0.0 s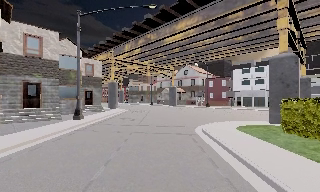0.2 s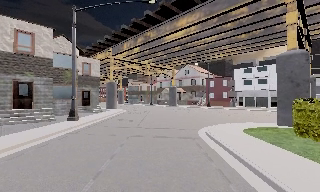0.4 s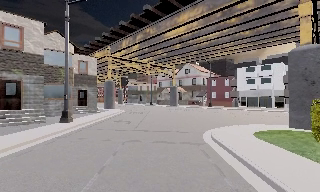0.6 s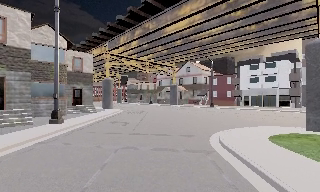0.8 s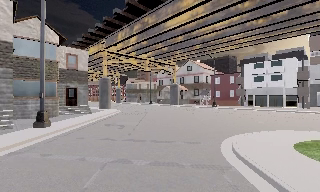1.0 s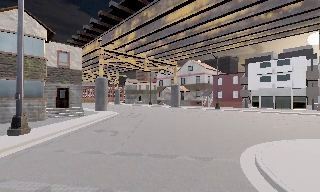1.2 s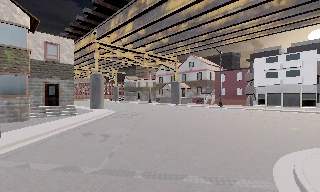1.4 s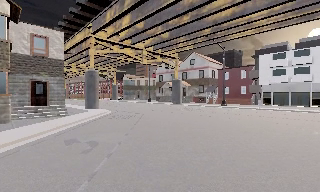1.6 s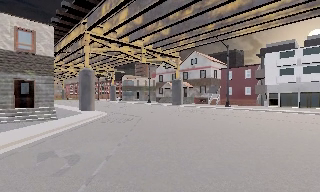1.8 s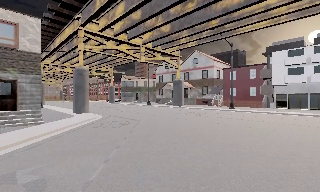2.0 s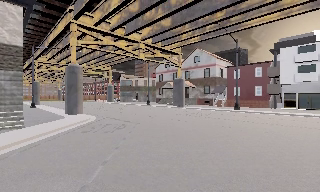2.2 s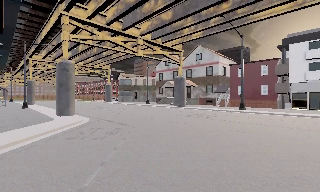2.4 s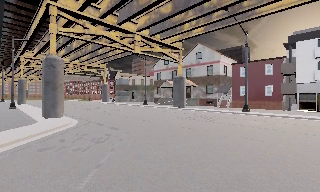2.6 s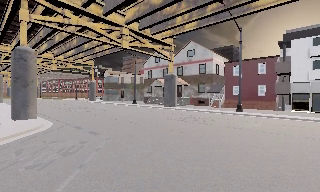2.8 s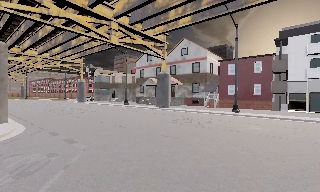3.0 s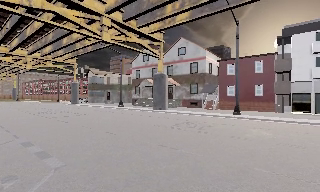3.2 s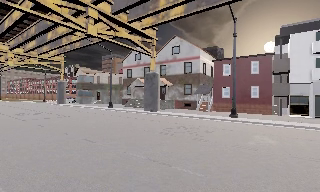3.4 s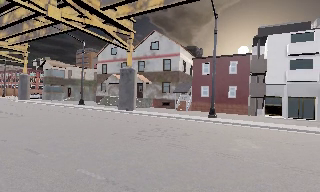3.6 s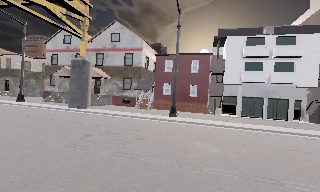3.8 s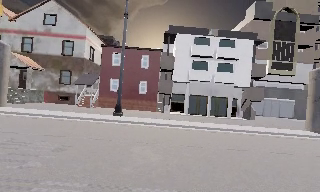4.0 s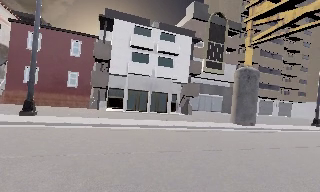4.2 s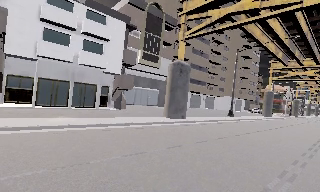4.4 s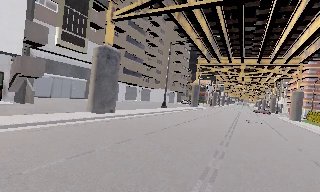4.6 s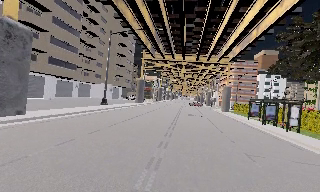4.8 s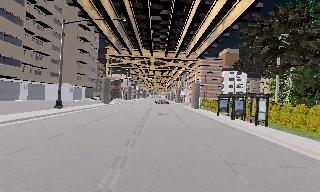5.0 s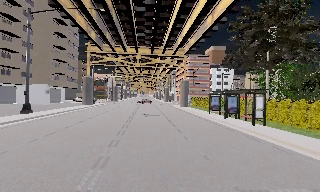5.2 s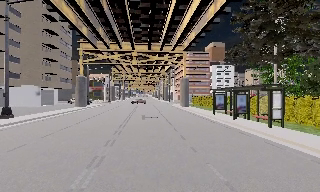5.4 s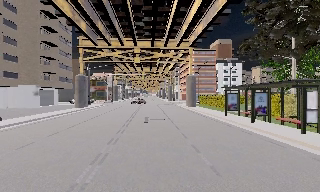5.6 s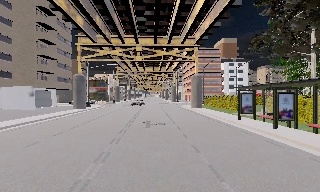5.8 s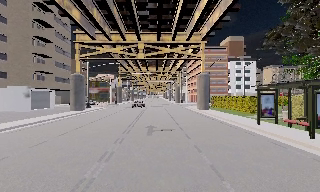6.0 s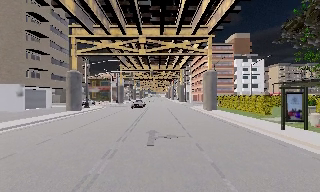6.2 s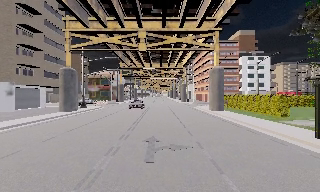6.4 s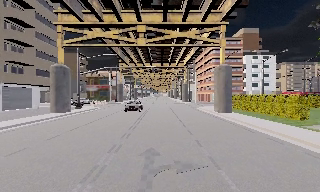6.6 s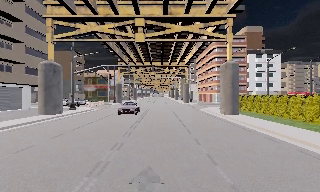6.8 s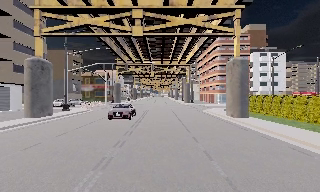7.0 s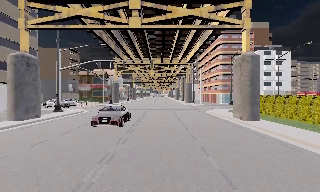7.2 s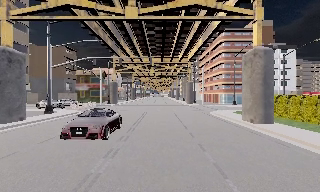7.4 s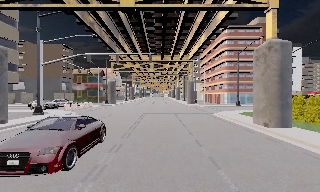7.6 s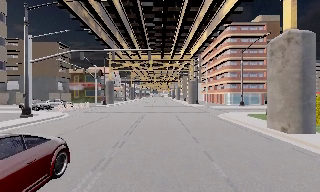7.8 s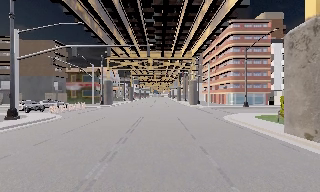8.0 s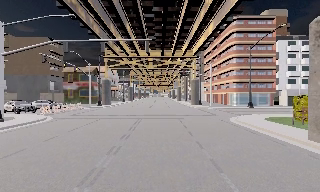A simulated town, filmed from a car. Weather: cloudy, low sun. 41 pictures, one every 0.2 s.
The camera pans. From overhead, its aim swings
clockwise.
The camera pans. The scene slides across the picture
to the left.
0.0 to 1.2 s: The camera travels forward, about 8 m, so what stands in front looms larger. It gains speed.
1.2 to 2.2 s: The camera travels forward, about 8 m, so what stands in front looms larger.
2.2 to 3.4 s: The scene slides to the left, as the camera pans about 15 degrees to its right. It travels forward, about 9 m, so what stands in front looms larger.
3.4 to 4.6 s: The camera swings to its right by about 110 degrees, and the scene slides to the left. It travels forward and to its right, about 10 m.
4.6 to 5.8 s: The camera swings to its right by about 10 degrees, and the scene slides to the left. It travels forward, about 11 m, so what stands in front looms larger.
5.8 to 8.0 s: The camera travels forward, about 18 m, so what stands in front looms larger.
The film runs forward here.
